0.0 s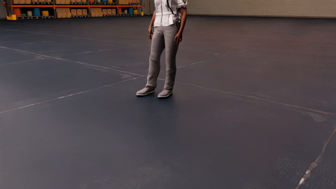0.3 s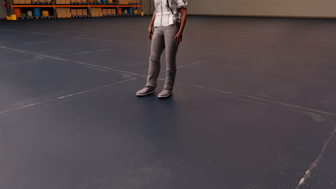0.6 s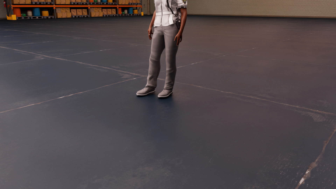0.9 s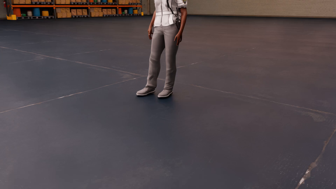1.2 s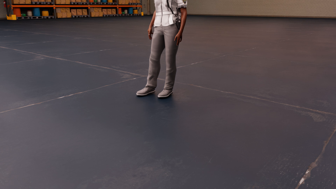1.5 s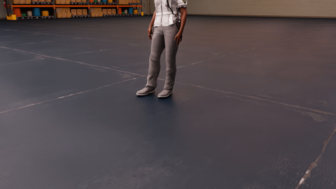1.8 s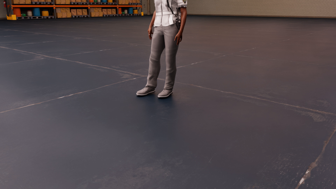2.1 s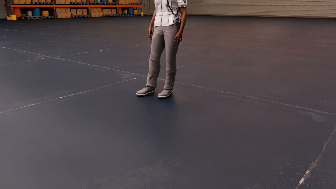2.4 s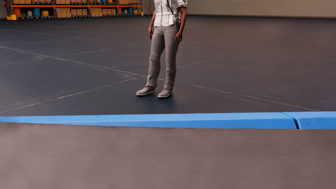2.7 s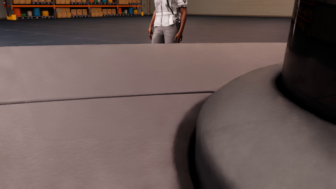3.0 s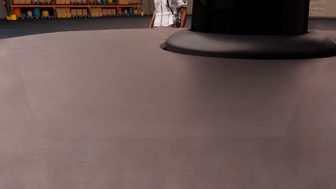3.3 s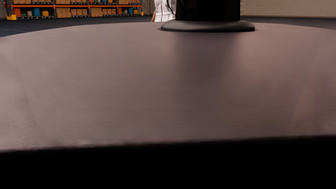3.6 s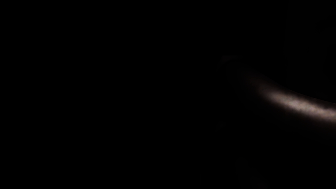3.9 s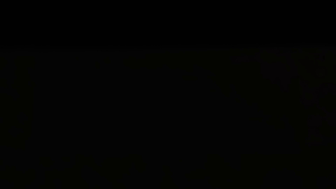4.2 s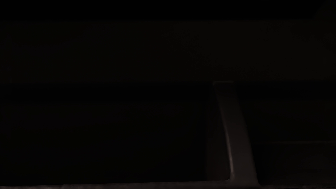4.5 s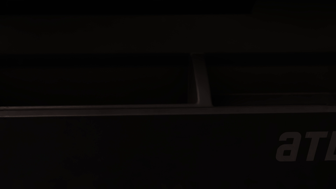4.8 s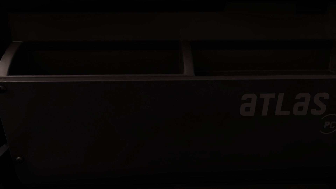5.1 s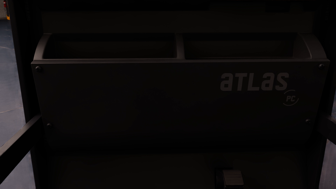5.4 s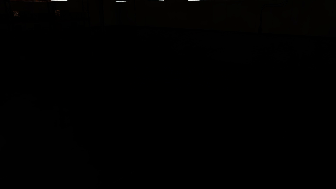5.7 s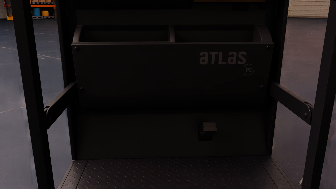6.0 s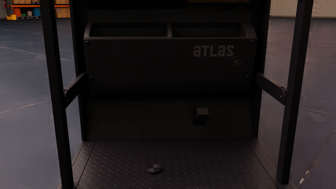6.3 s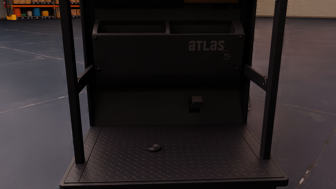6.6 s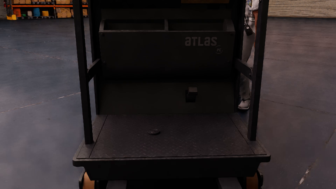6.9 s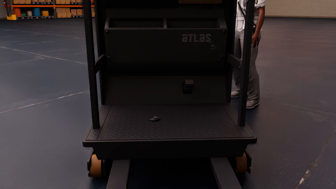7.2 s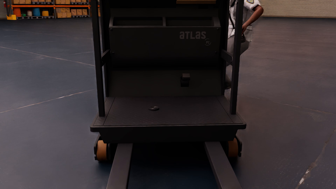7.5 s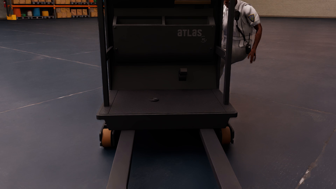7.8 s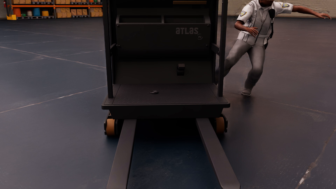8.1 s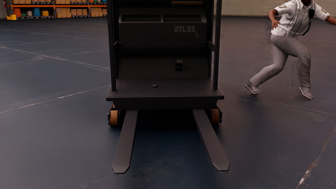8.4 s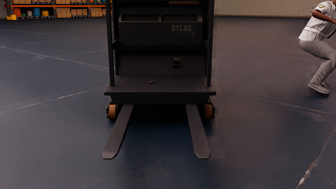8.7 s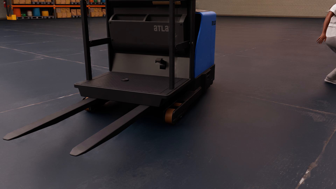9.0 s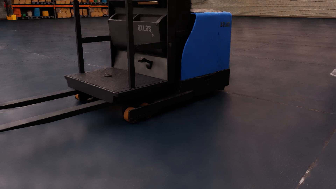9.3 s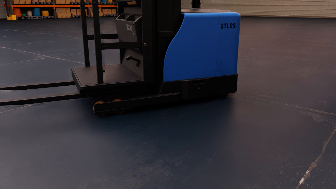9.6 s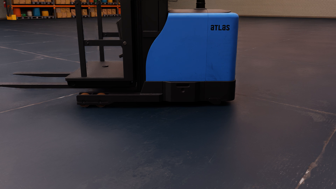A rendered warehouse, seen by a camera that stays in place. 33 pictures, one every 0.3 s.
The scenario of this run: Near miss between a forklift and a person.
